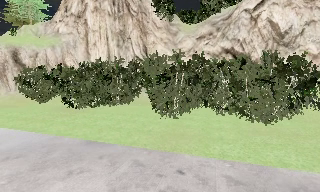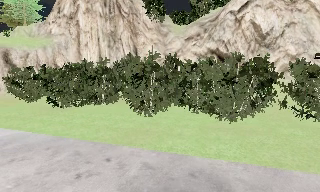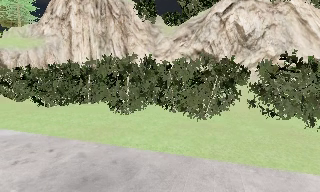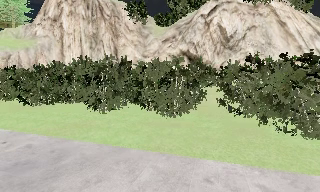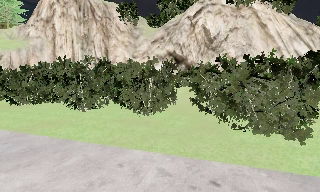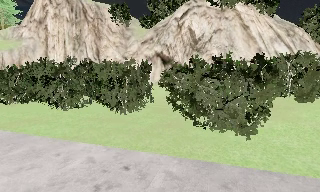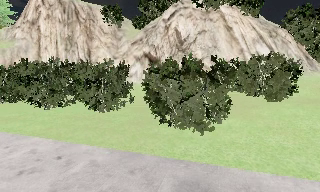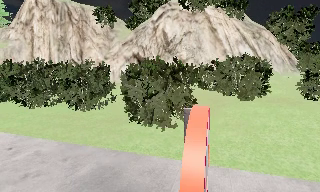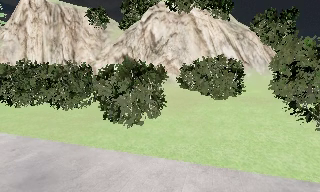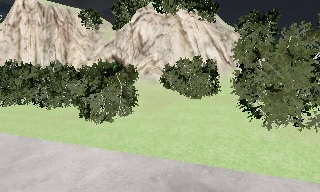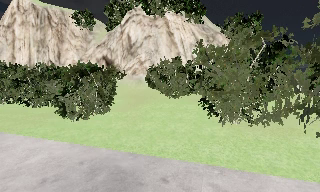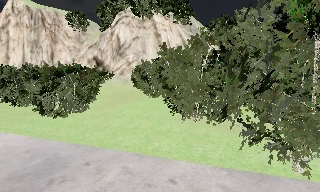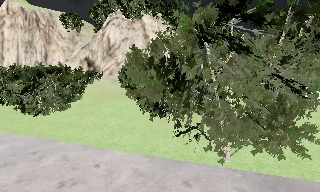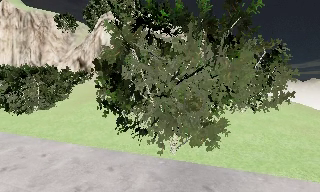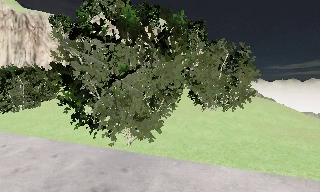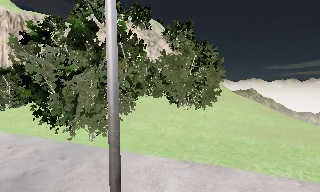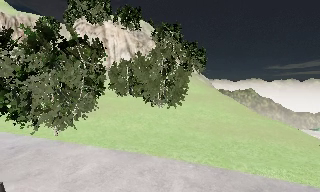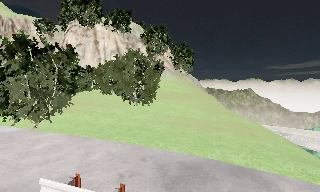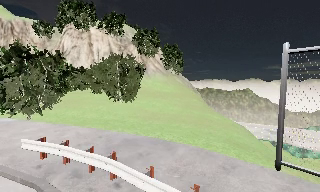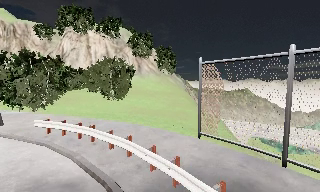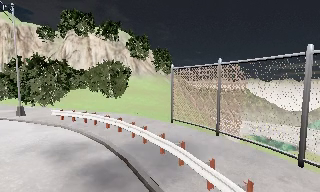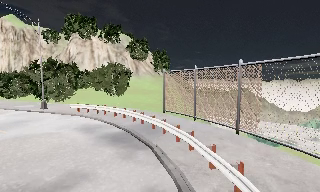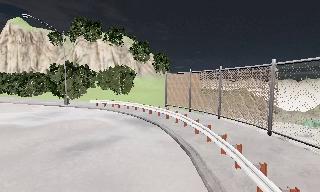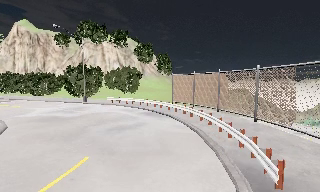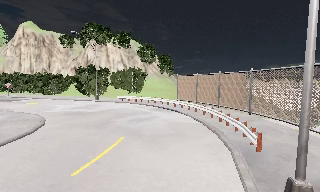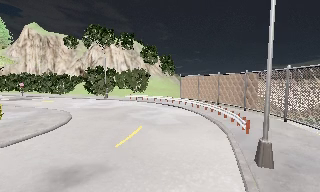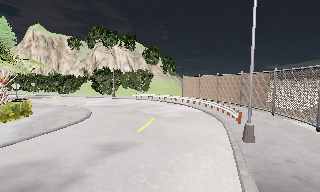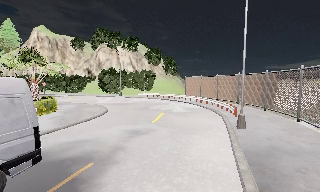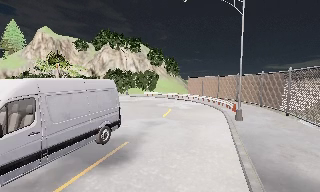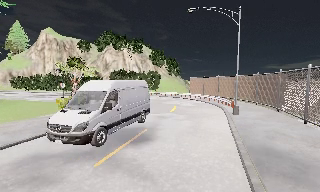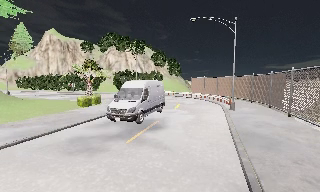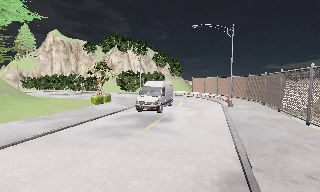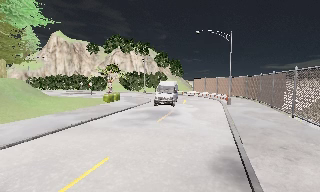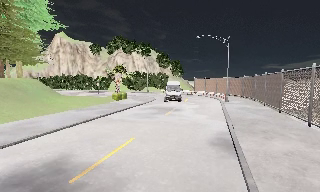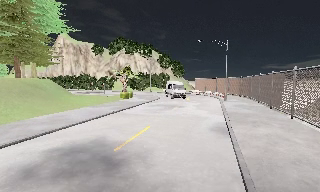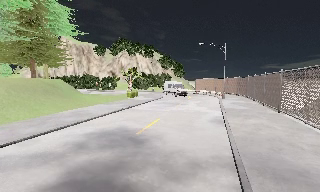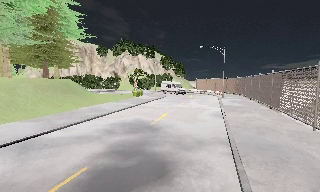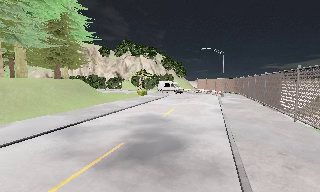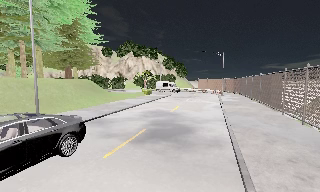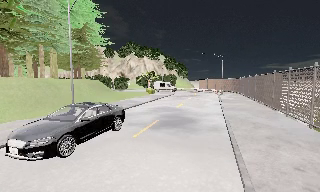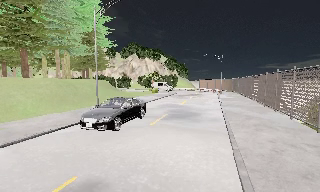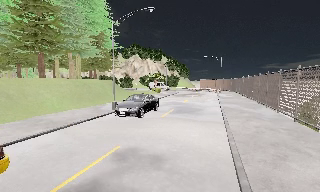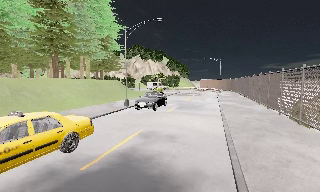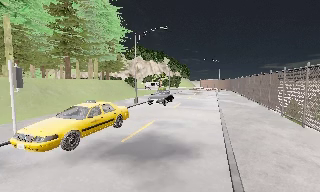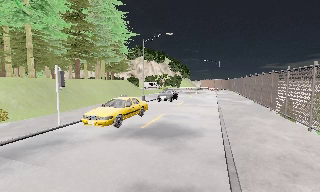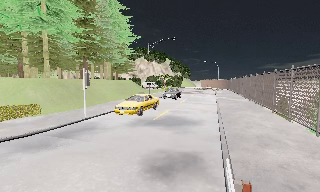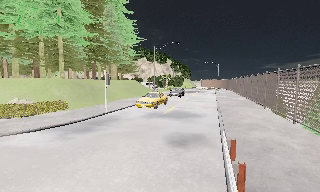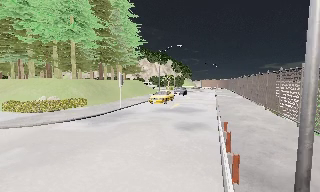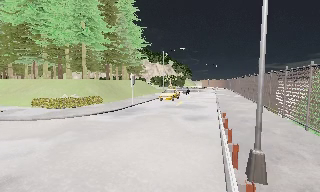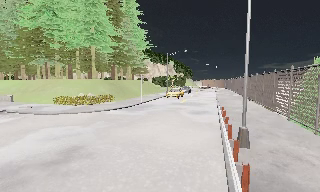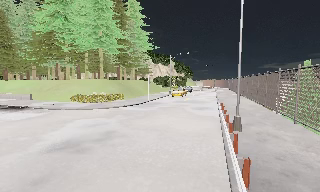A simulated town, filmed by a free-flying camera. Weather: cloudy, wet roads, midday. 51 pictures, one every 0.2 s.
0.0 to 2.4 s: The camera travels to its right, about 25 m, so close, fixed things drift to the left.
2.4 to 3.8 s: The camera travels to its right and backward, about 17 m, so close, fixed things drift to the left.
3.8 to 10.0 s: The camera travels backward, about 65 m, so what stands in front gets smaller.
The film runs backward here.
